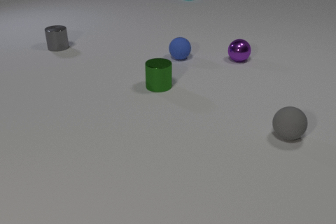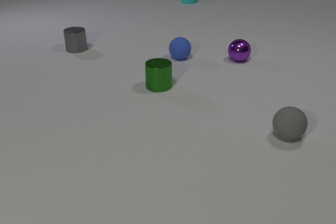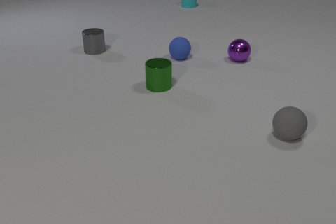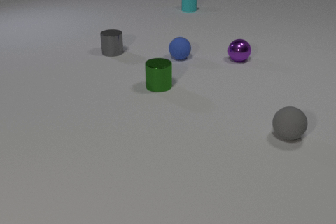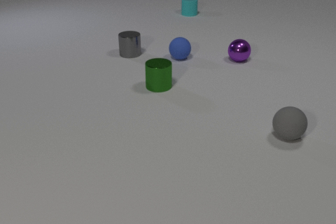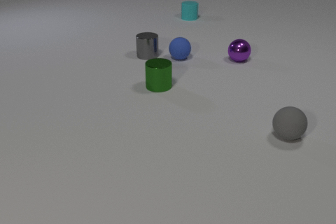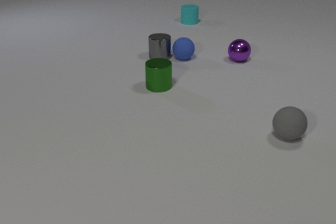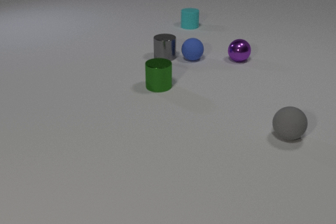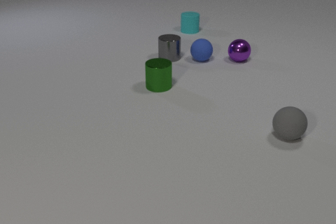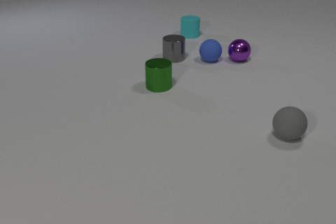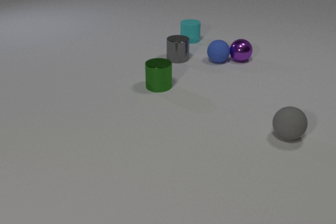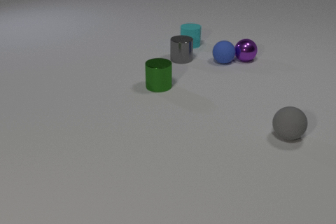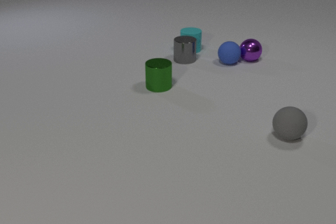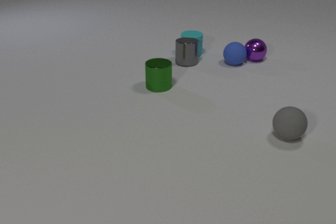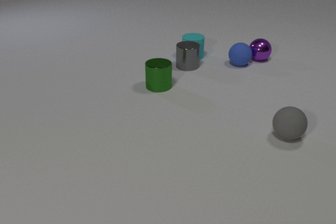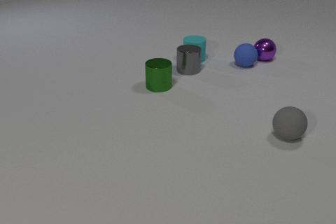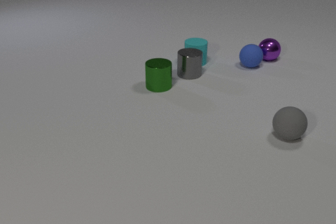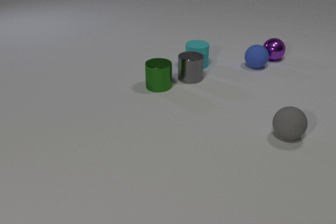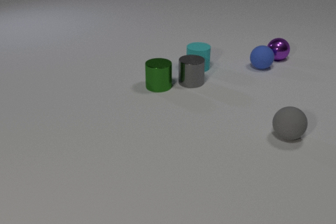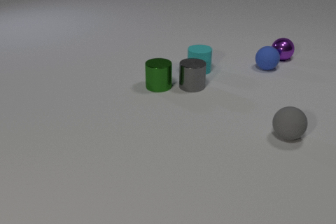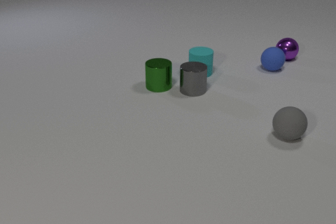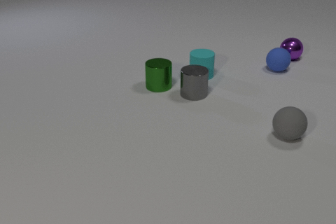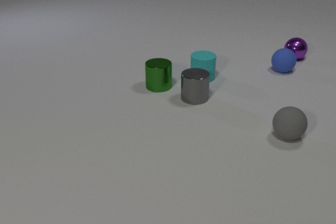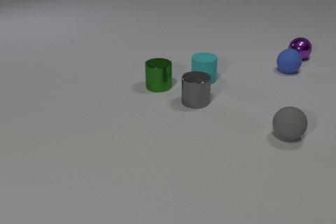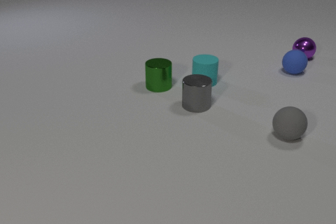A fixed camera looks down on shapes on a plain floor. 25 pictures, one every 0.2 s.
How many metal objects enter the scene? 0.
Are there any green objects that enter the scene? no.
How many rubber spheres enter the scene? 0.
0.0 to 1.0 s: The gray metal cylinder slides to the right and toward the camera. The cyan rubber cylinder slides toward the camera.
1.0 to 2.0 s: The gray metal cylinder slides to the right. The blue rubber sphere rolls to the right. The cyan rubber cylinder slides toward the camera. The gray metal cylinder and the blue rubber sphere collide. The blue rubber sphere and the purple metal sphere collide.
2.0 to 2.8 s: The gray metal cylinder slides toward the camera and to the right. The blue rubber sphere rolls to the right. The cyan rubber cylinder slides toward the camera. The purple metal sphere rolls to the right. The gray metal cylinder and the cyan rubber cylinder collide.
2.8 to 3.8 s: The gray metal cylinder slides toward the camera. The blue rubber sphere rolls to the right. The cyan rubber cylinder slides toward the camera. The purple metal sphere rolls to the right.
3.8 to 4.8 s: The gray metal cylinder slides toward the camera. The blue rubber sphere rolls to the right. The cyan rubber cylinder slides toward the camera. The purple metal sphere rolls to the right and away from the camera.
